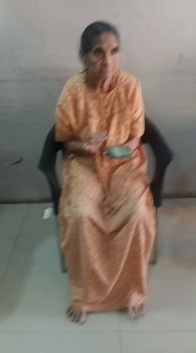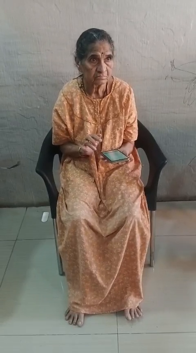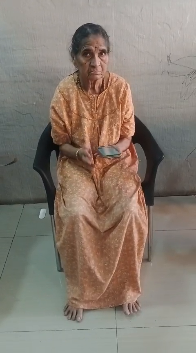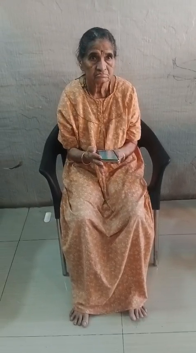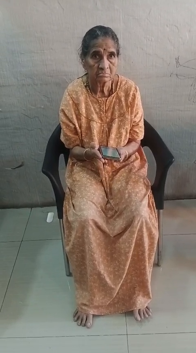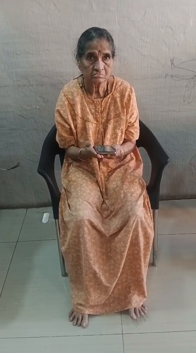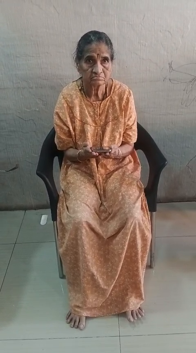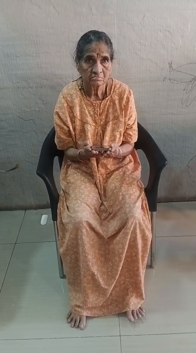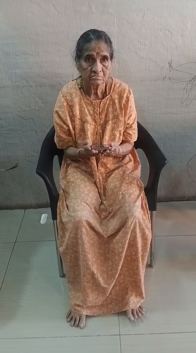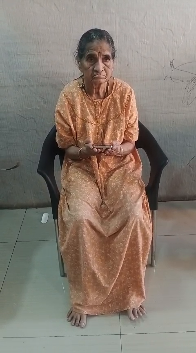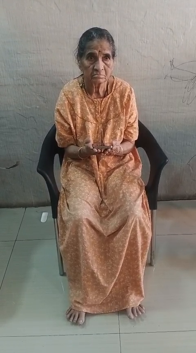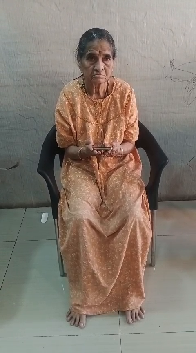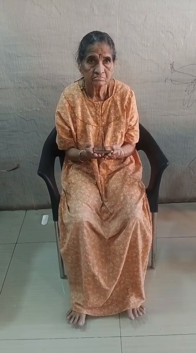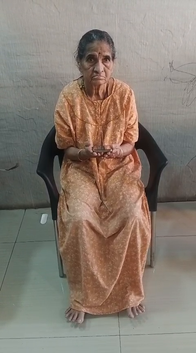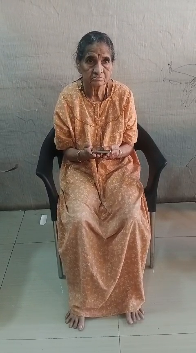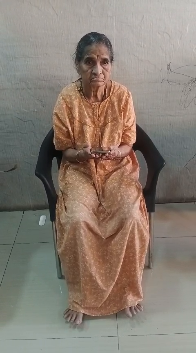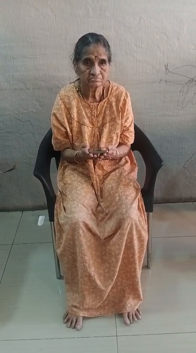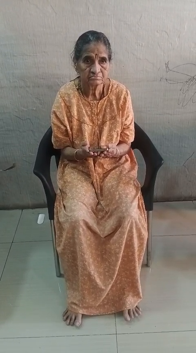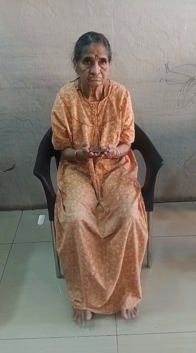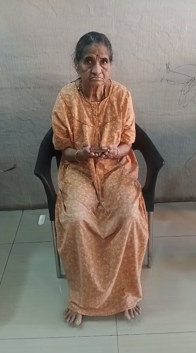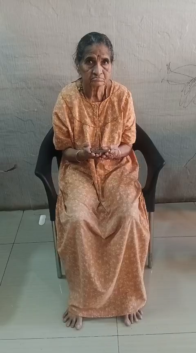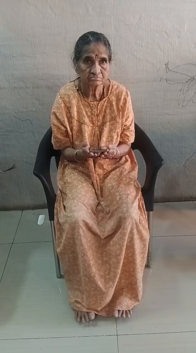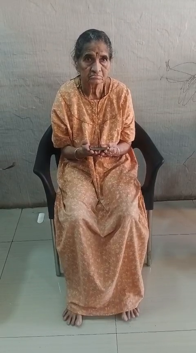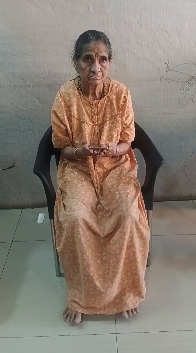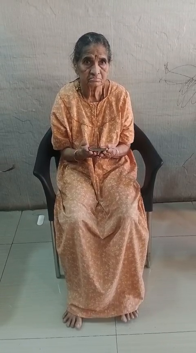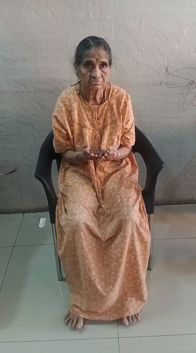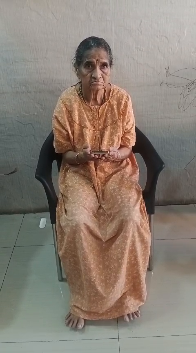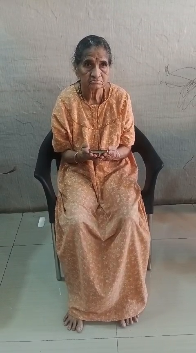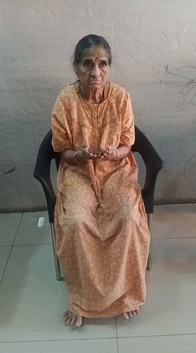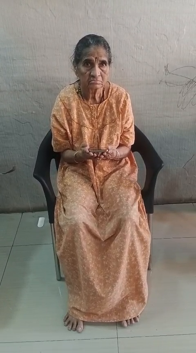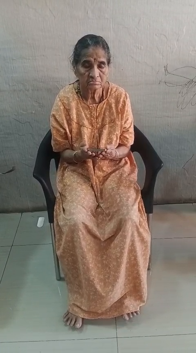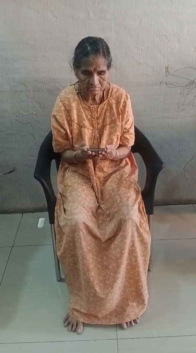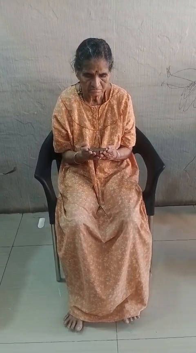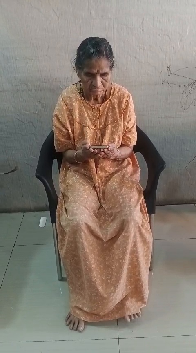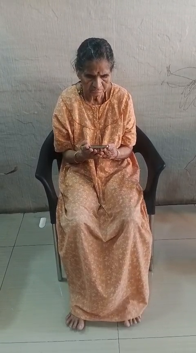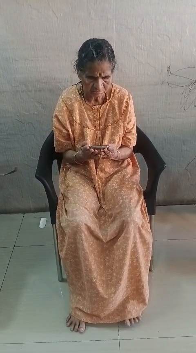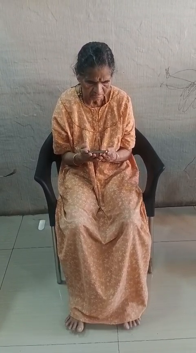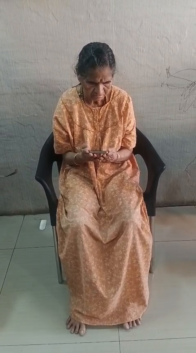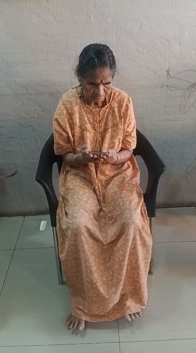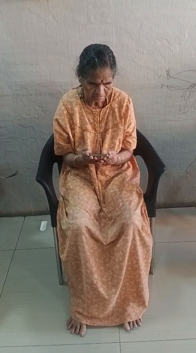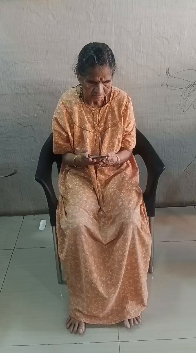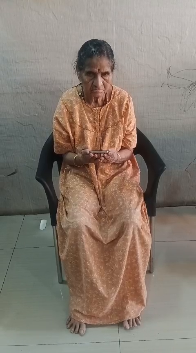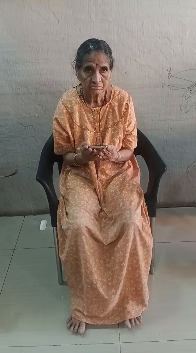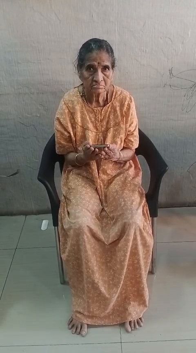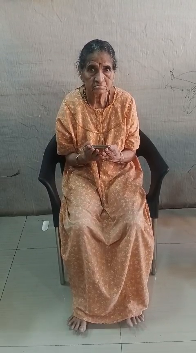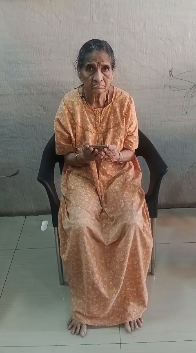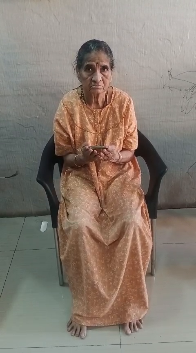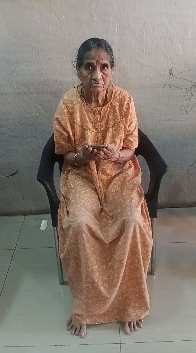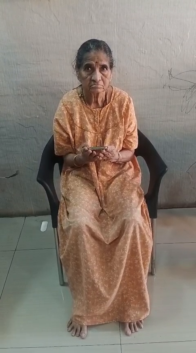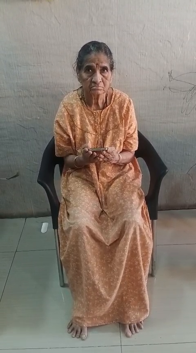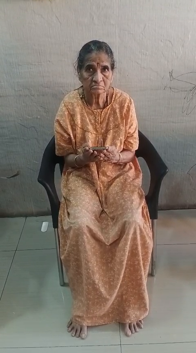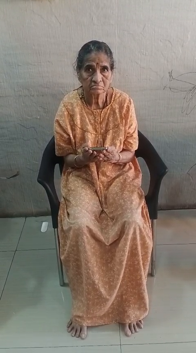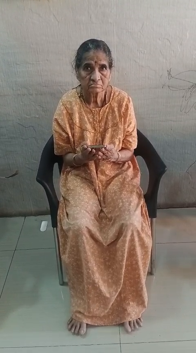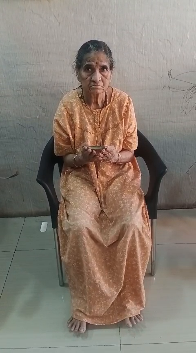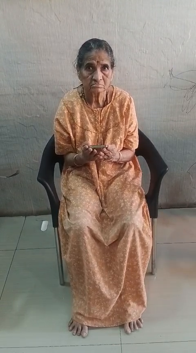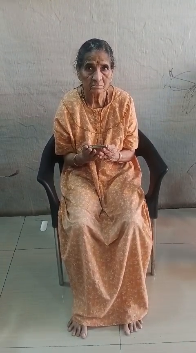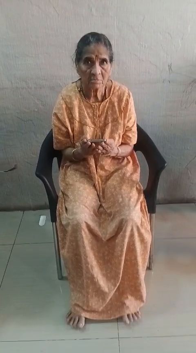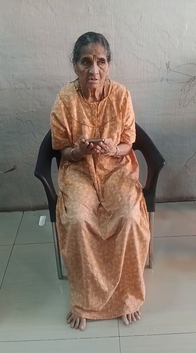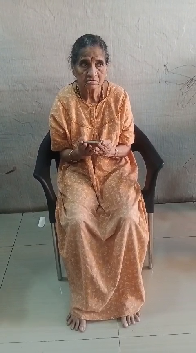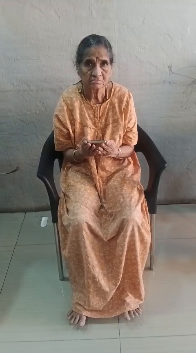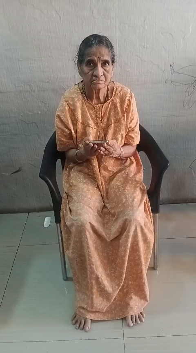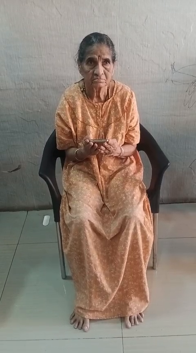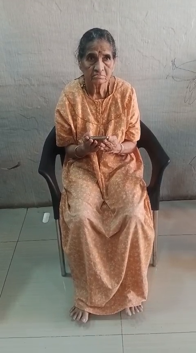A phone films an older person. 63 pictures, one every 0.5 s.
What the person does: Sitting.
